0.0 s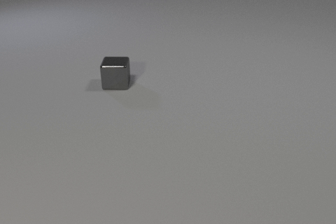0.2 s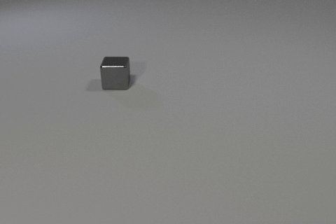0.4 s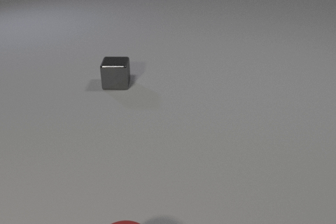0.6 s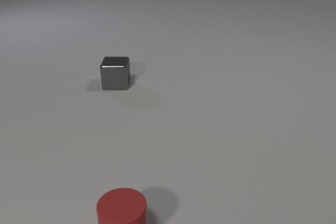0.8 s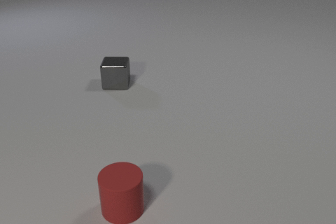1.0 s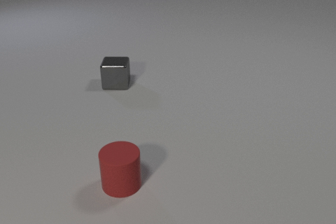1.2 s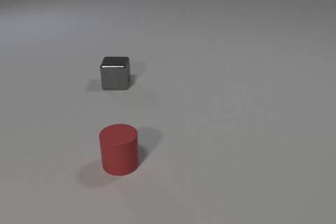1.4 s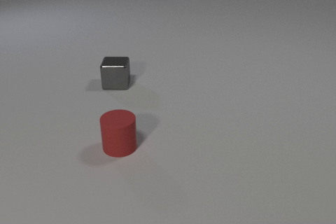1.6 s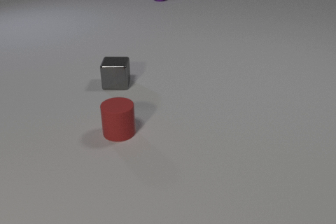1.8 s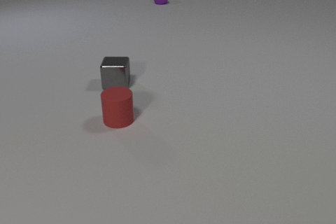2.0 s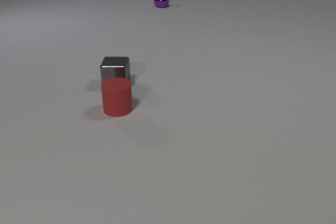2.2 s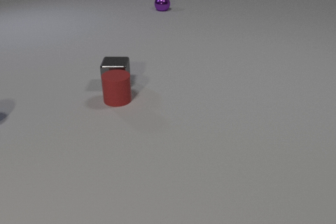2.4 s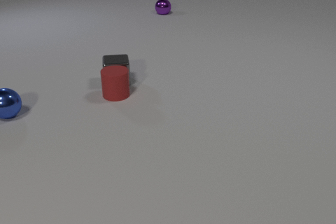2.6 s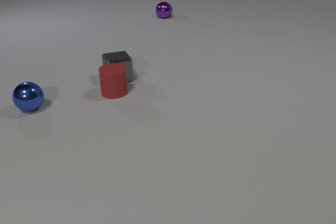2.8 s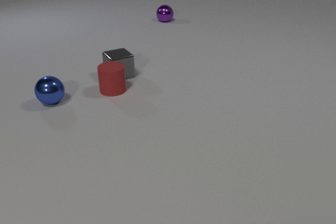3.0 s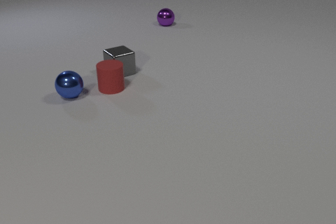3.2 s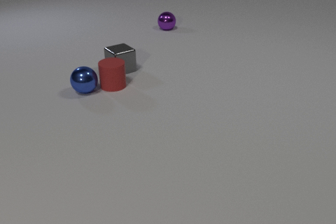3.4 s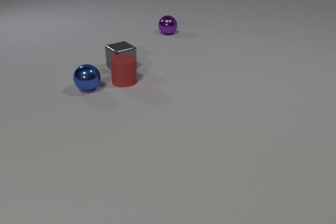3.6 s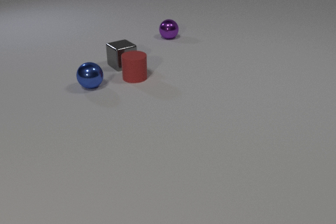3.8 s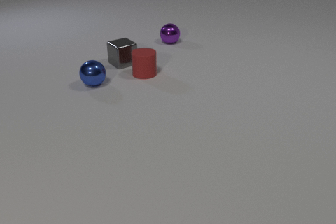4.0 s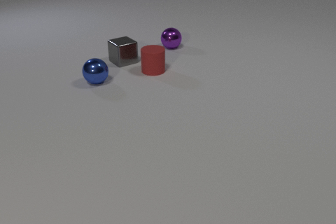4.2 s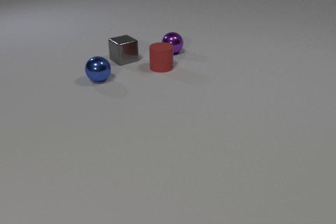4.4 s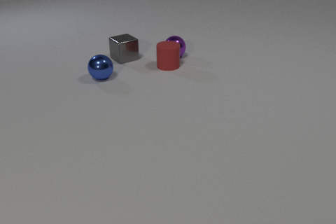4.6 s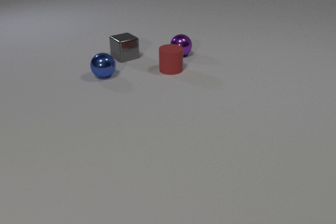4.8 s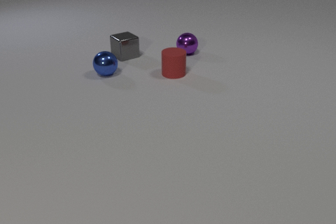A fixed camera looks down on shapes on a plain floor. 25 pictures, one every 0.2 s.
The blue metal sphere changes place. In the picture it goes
to the right.
The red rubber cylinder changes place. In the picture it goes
away from the camera.
0.0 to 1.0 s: The red rubber cylinder comes in at the bottom edge, slides away from the camera.
1.0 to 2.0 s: The red rubber cylinder slides away from the camera. The purple metal sphere comes in at the top edge, rolls toward the camera.
2.0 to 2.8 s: The red rubber cylinder slides away from the camera. The gray metal cube slides away from the camera, spins counterclockwise seen from above by about 30 degrees, its near face sliding to the right. The blue metal sphere comes in at the left edge, rolls to the right. The purple metal sphere rolls toward the camera. The red rubber cylinder and the gray metal cube collide.
2.8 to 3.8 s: The red rubber cylinder slides away from the camera and to the right. The gray metal cube slides away from the camera. The blue metal sphere rolls to the right and away from the camera. The purple metal sphere rolls toward the camera. The red rubber cylinder and the blue metal sphere collide.
3.8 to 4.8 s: The red rubber cylinder slides to the right. The gray metal cube slides away from the camera. The blue metal sphere rolls away from the camera and to the right. The purple metal sphere rolls toward the camera and to the right. The red rubber cylinder and the purple metal sphere collide.
How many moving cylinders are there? 1.
What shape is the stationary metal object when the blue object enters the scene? cube.
How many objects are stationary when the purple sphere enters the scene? 1.
